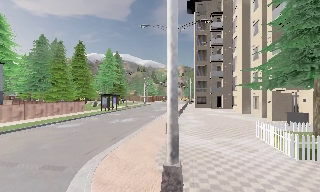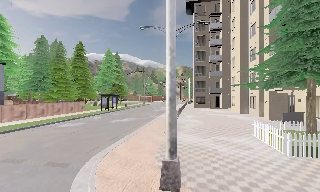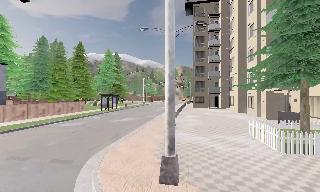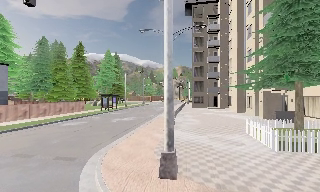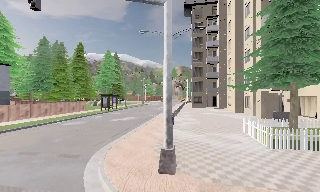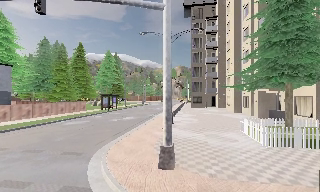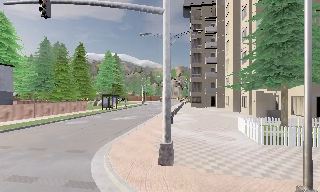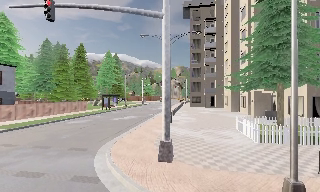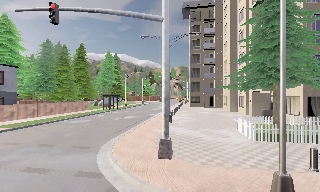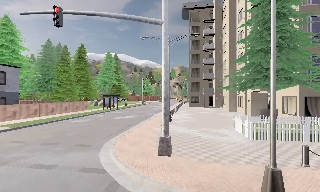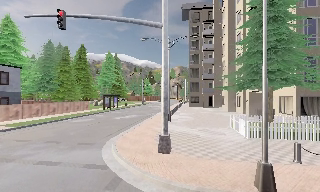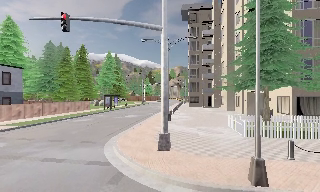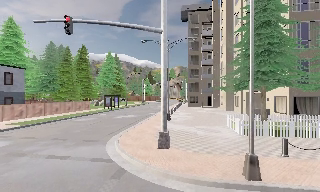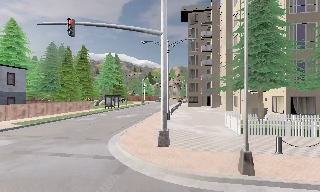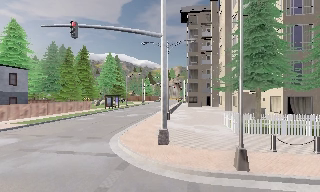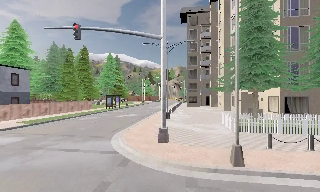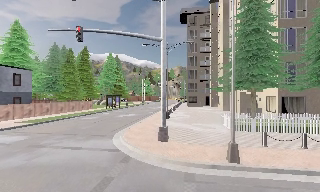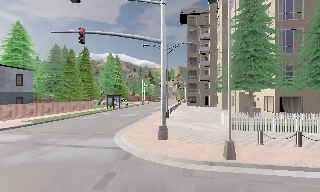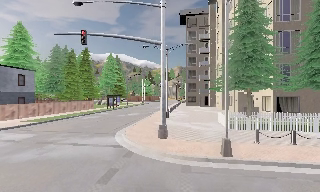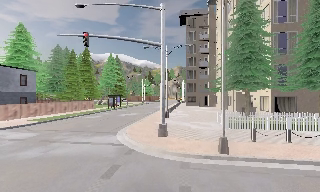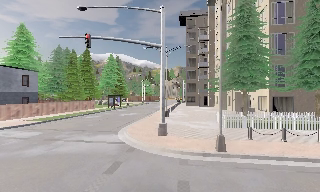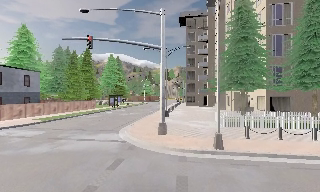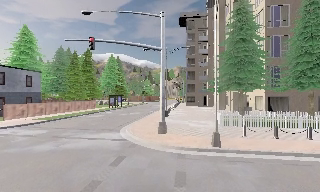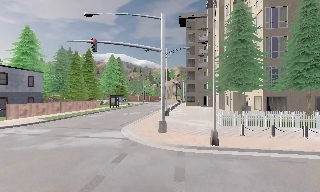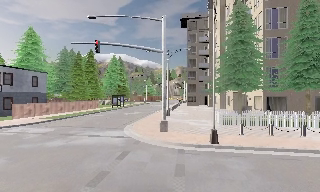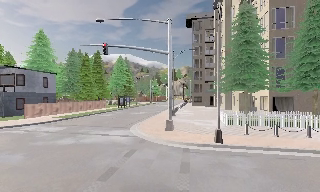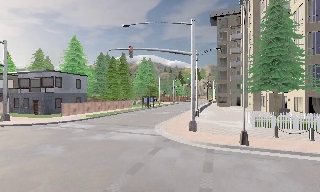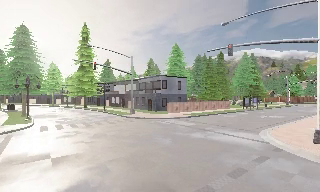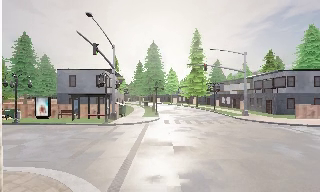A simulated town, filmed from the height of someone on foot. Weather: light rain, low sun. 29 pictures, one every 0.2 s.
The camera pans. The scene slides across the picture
to the right.
The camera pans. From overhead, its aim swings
counterclockwise.
0.0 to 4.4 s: The camera travels backward, about 7 m, so what stands in front gets smaller.
4.4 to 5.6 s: The camera pans to its left, which is counterclockwise from overhead, by about 80 degrees. It travels backward, about 1.5 m.
The film runs backward here.
